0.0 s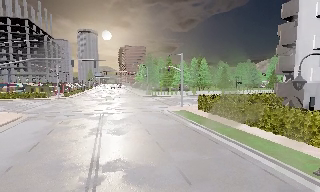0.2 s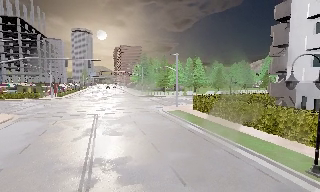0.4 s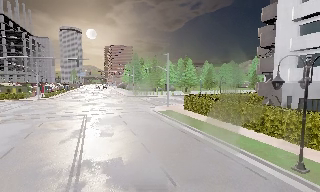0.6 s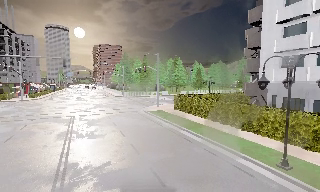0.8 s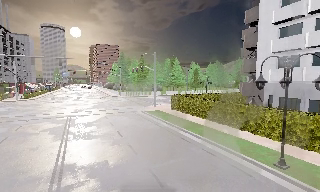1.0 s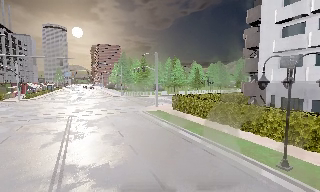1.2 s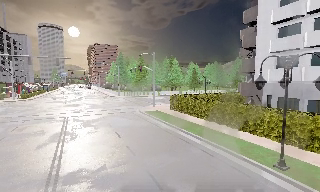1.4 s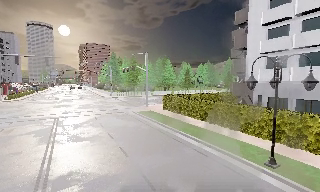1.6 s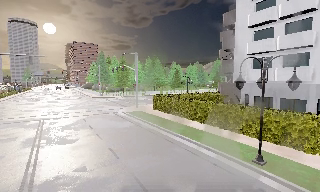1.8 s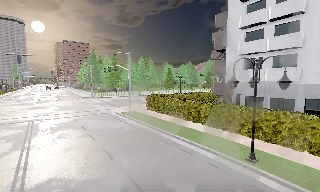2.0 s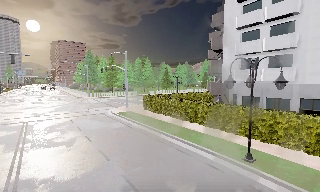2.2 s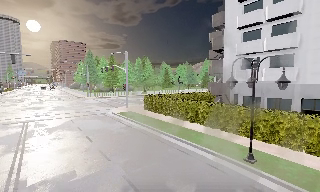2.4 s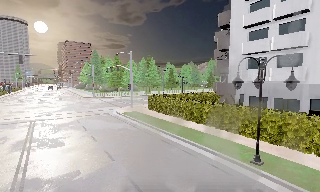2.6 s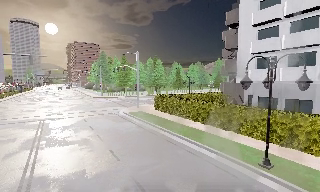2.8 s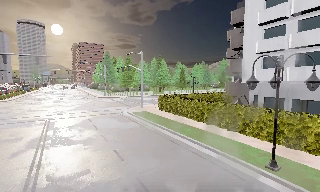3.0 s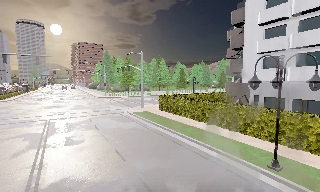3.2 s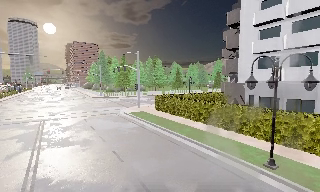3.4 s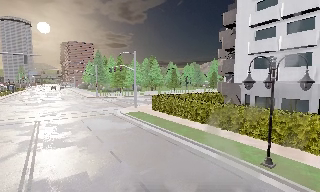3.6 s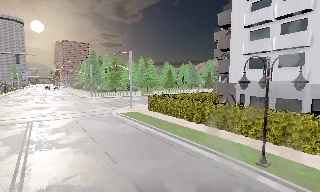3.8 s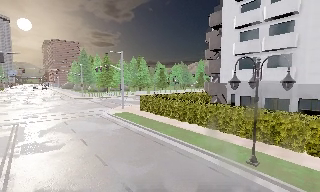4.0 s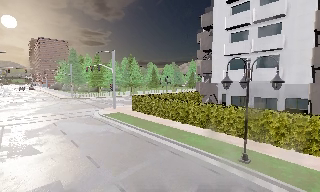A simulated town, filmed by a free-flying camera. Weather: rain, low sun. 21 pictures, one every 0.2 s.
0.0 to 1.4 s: The camera pans to its right, which is clockwise from overhead, by about 10 degrees.
1.4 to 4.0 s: The camera swings to its right by about 10 degrees, and the scene slides to the left. It travels forward, about 0.5 m, so what stands in front looms larger.
The film runs forward here.
